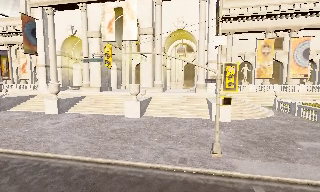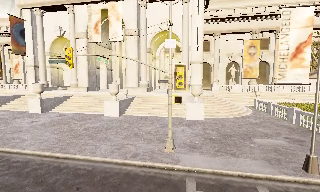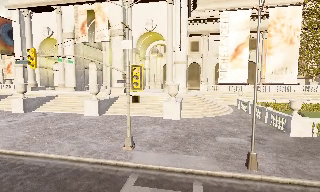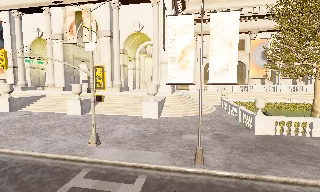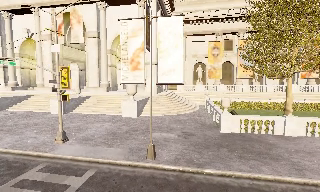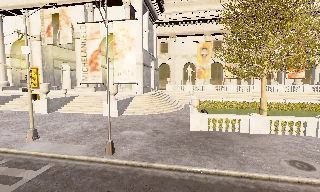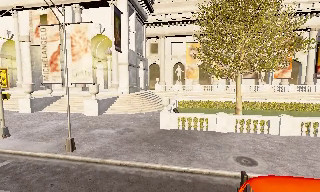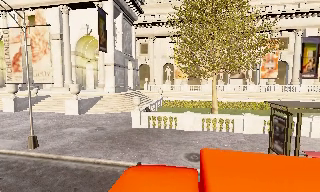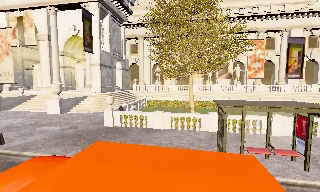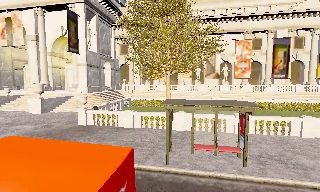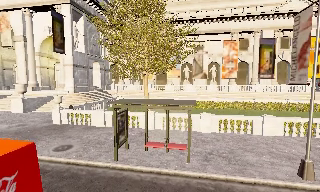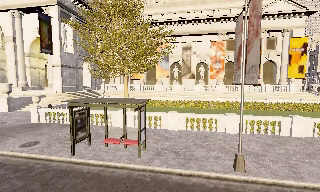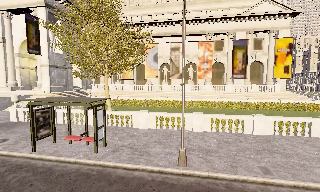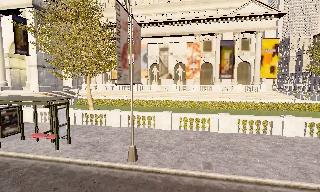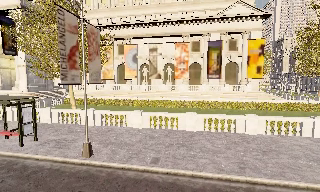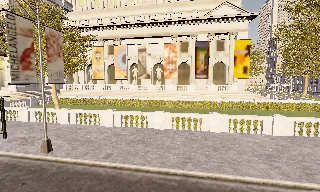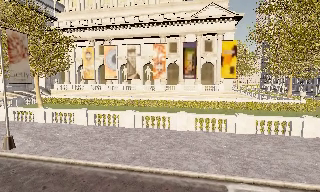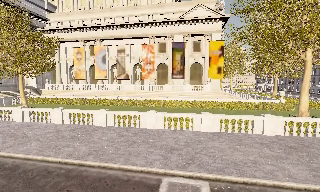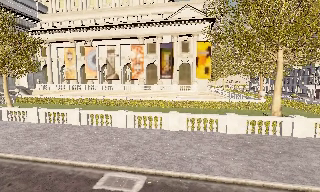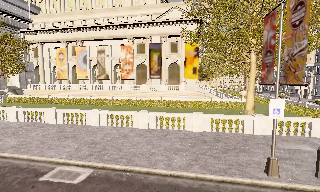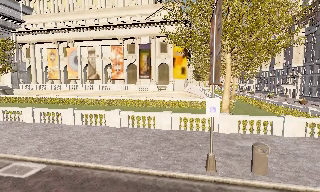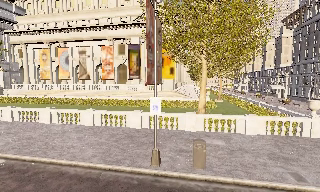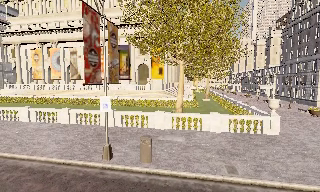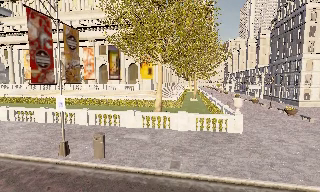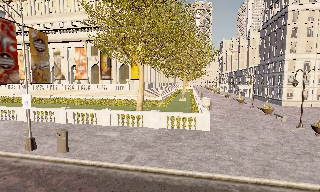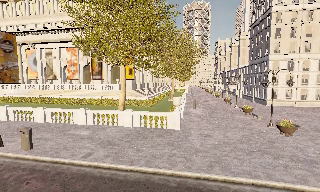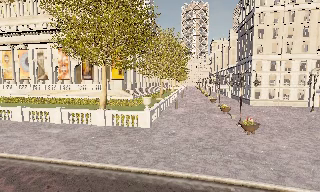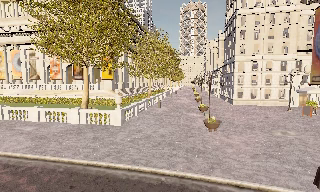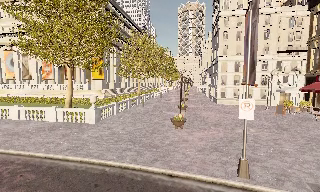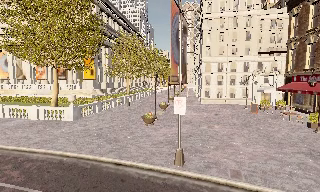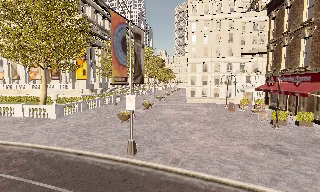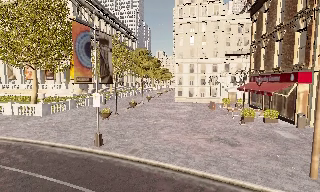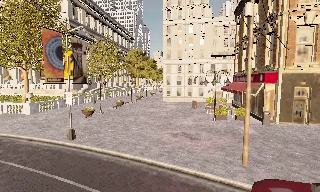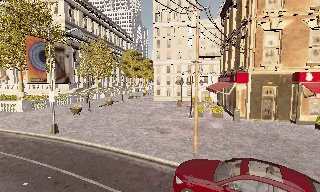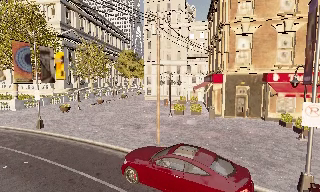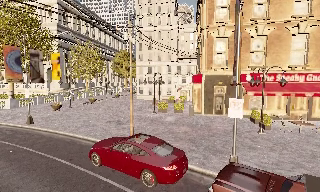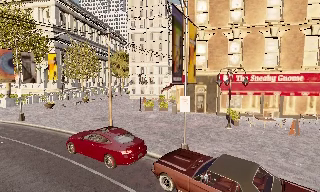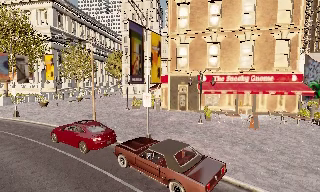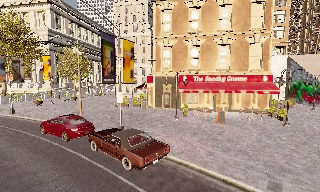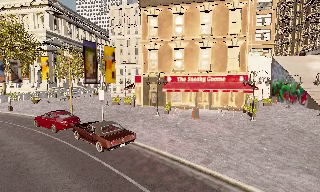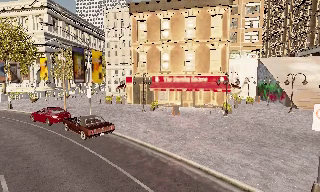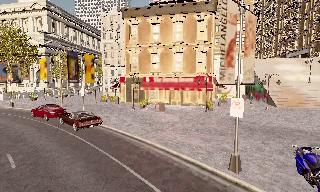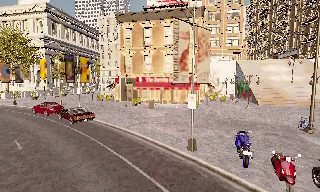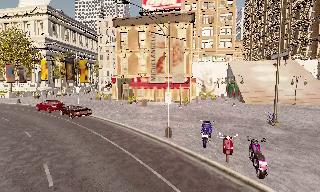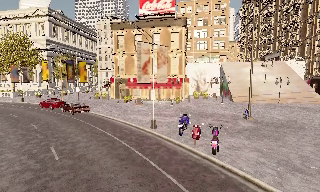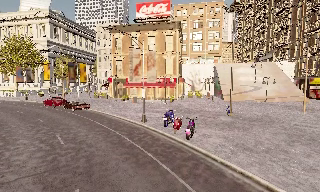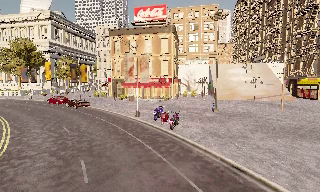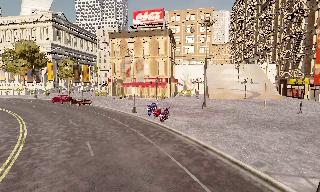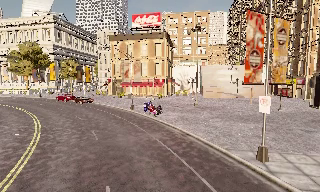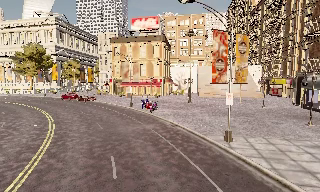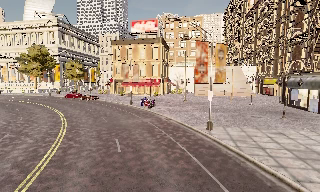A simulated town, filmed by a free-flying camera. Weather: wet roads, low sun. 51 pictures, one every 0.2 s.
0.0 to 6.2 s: The camera travels to its right, about 70 m, so close, fixed things drift to the left.
6.2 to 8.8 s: The camera travels to its right and backward, about 30 m, so close, fixed things drift to the left.
8.8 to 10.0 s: The camera travels backward, about 14 m, so what stands in front gets smaller.
The film runs backward here.
